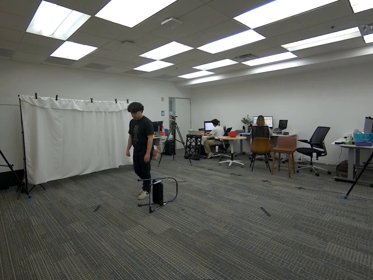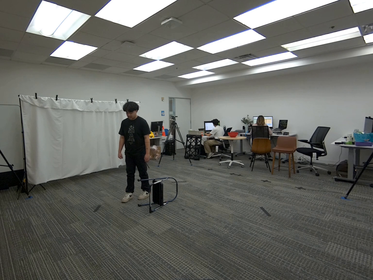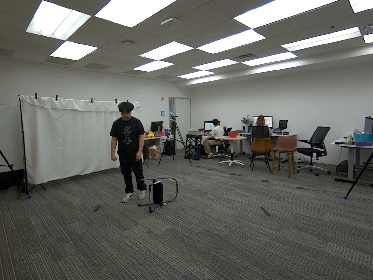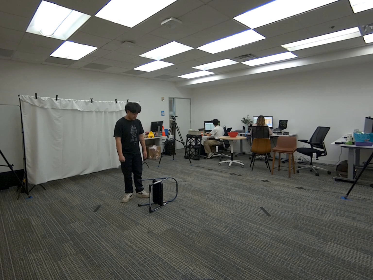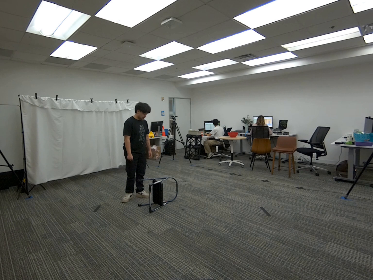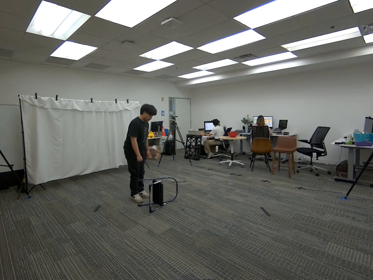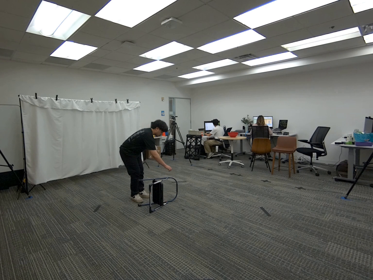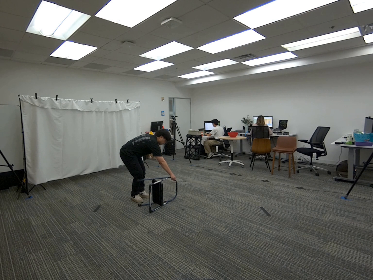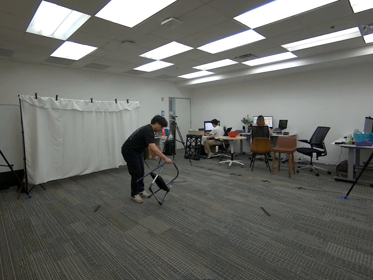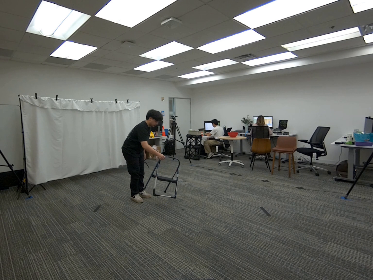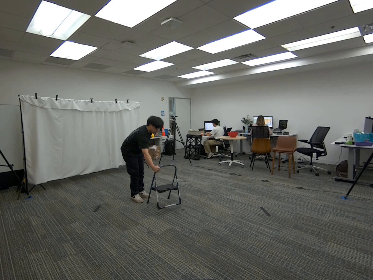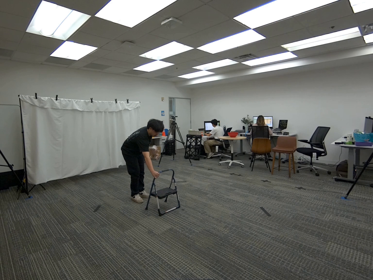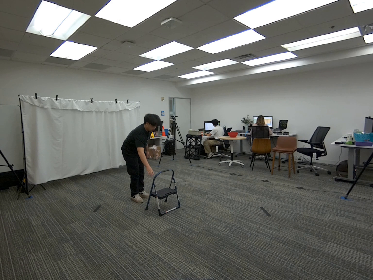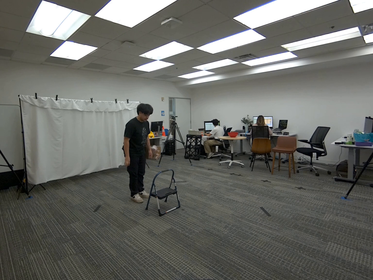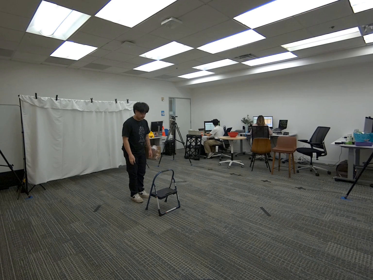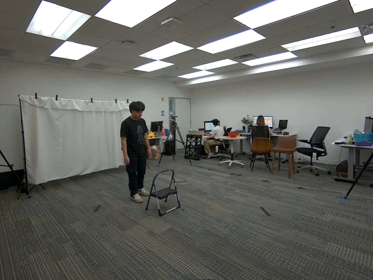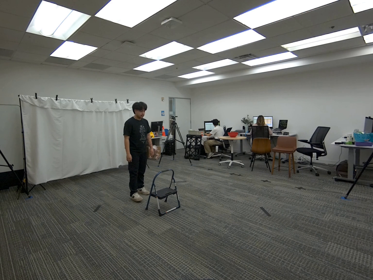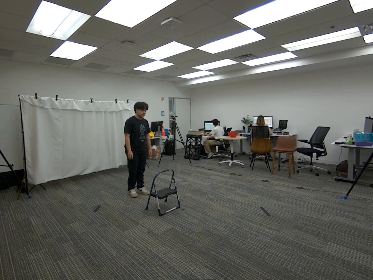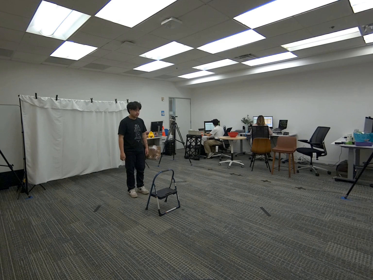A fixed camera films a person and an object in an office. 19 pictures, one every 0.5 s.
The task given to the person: Walk over to the step ladder laying on its side. Flip the step ladder with your right hand, so that it's standing upright.
